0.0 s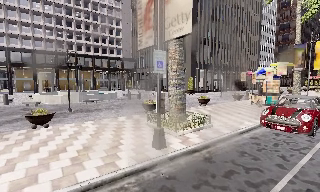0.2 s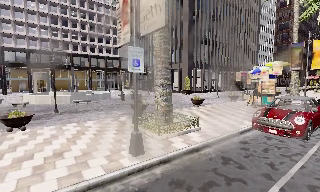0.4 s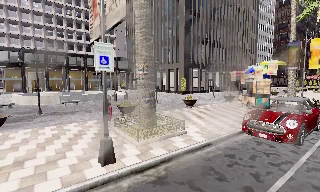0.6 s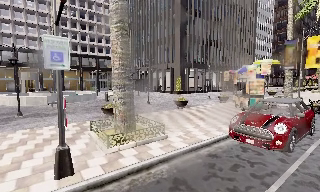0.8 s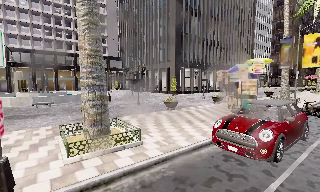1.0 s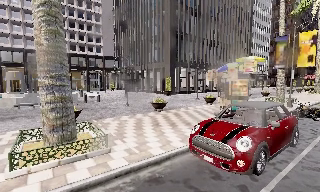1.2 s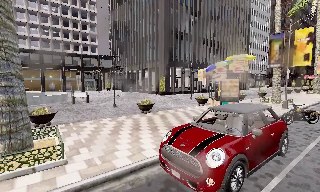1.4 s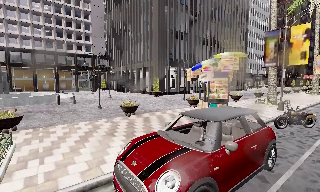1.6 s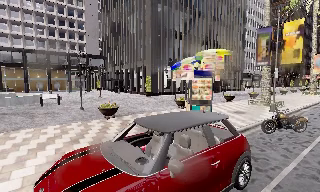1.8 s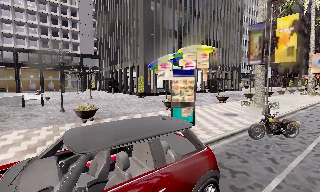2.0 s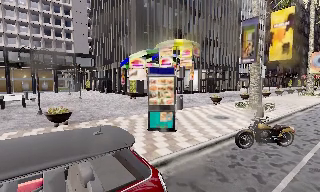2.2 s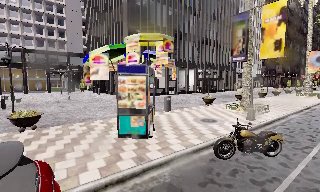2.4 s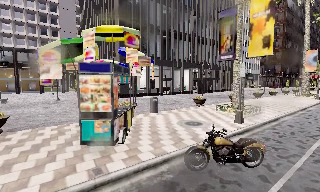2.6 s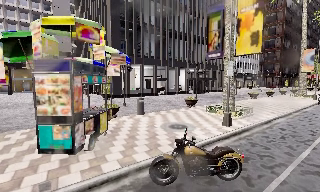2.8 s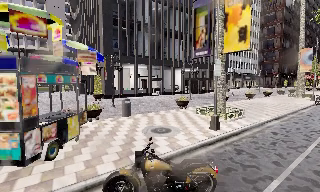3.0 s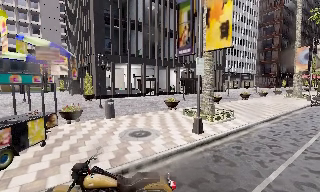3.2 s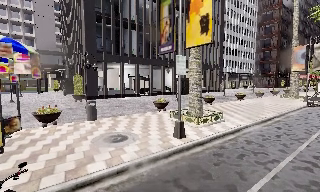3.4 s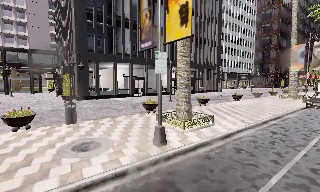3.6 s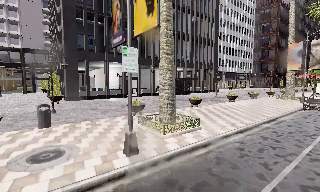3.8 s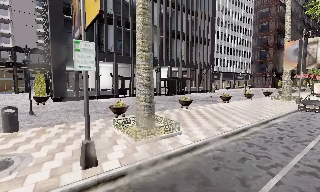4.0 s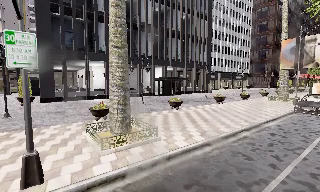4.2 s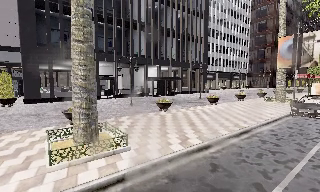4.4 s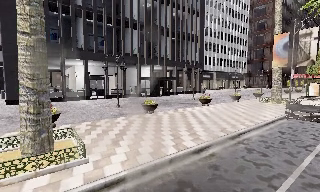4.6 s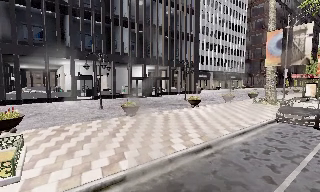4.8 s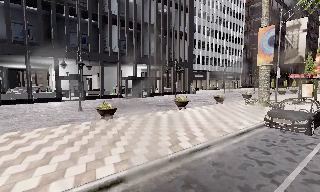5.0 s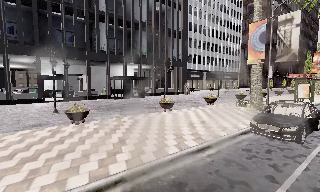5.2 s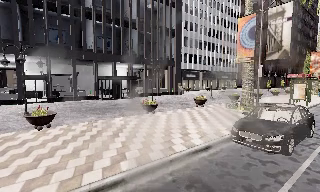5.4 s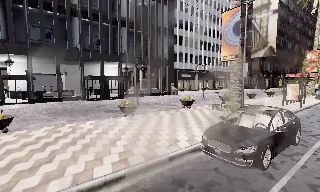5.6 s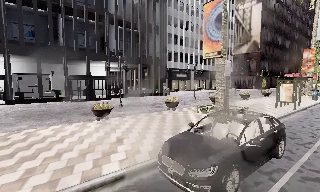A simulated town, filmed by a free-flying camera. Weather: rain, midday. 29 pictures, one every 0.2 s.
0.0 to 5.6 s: The camera travels to its right and forward, about 35 m, so close, fixed things drift to the left.
The film runs backward here.
